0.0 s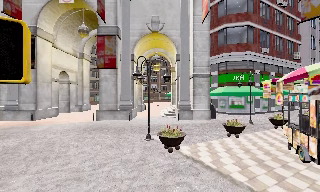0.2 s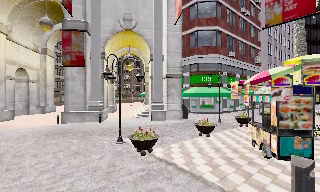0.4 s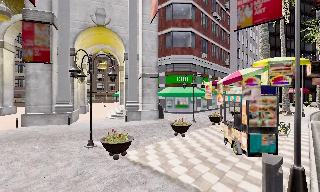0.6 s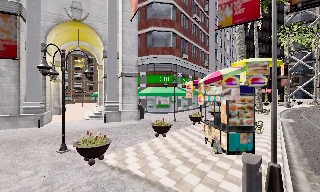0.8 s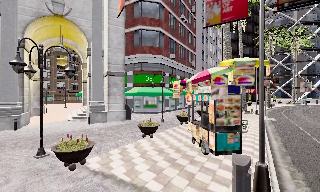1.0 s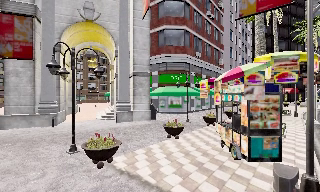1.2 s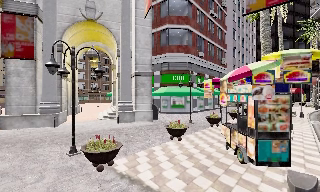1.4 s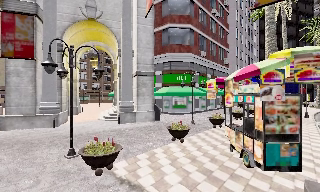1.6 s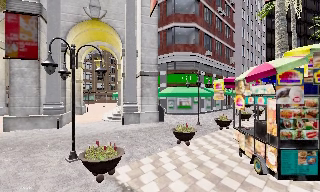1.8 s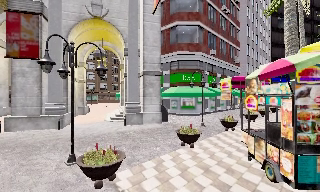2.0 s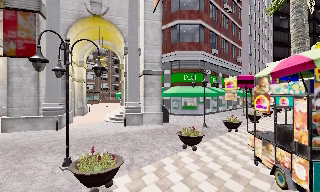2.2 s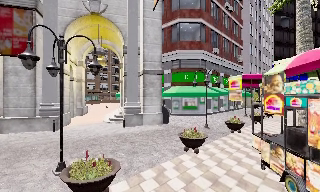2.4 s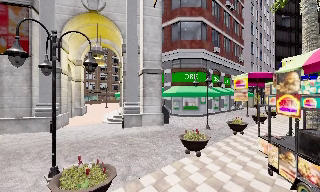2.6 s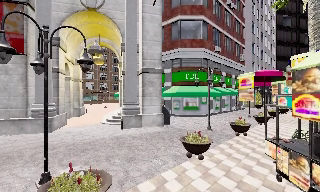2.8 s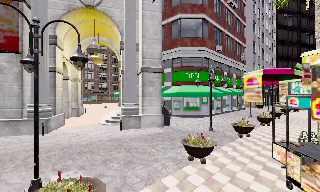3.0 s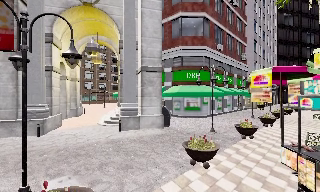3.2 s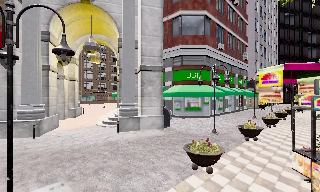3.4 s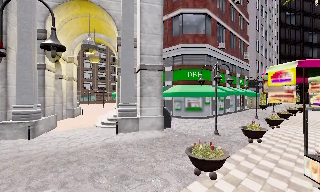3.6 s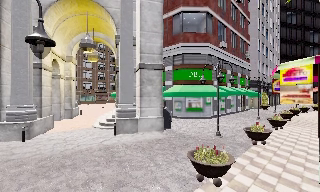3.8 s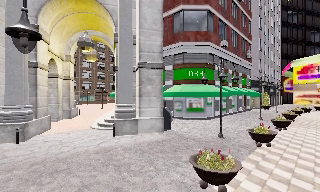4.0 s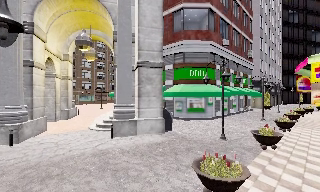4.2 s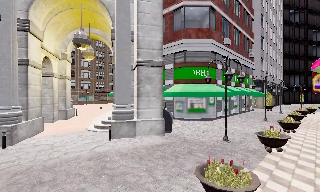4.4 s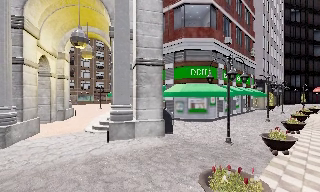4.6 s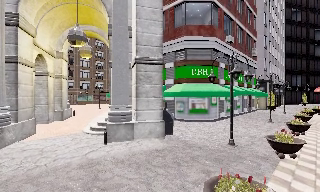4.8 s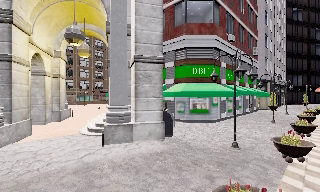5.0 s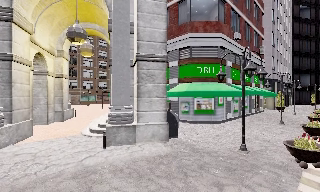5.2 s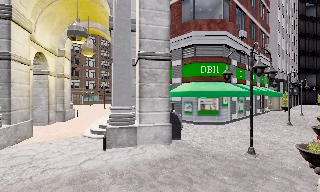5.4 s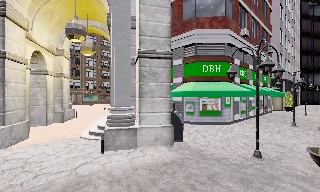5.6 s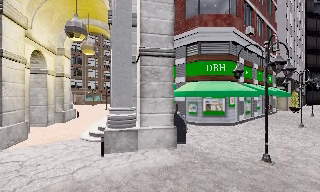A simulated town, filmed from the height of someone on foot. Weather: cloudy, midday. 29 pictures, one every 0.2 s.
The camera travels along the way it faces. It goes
forward.
0.0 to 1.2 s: The camera swings to its right by about 20 degrees, and the scene slides to the left. It travels forward, about 1.5 m, so what stands in front looms larger.
1.2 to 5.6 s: The camera travels forward, about 8 m, so what stands in front looms larger.
The film runs forward here.
